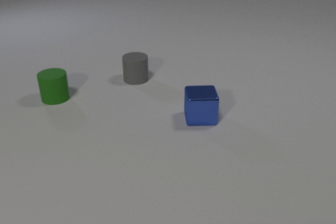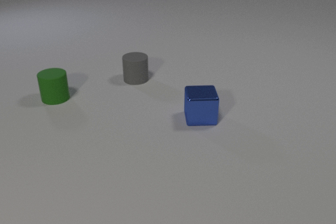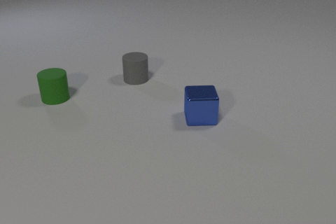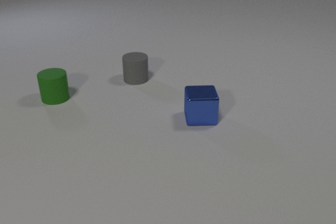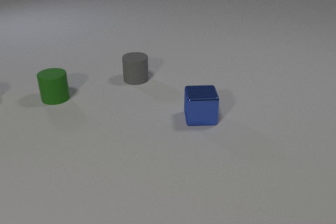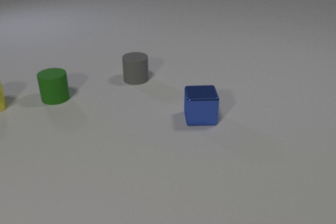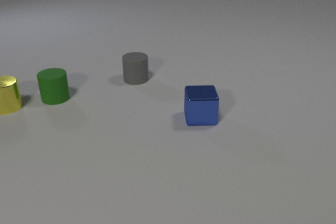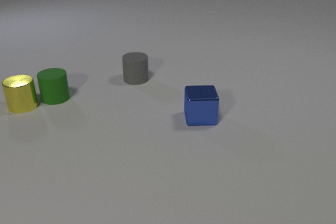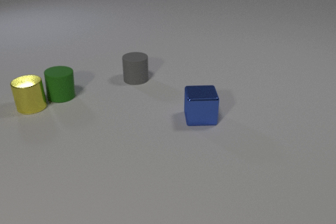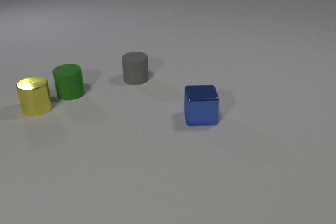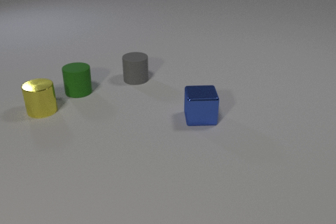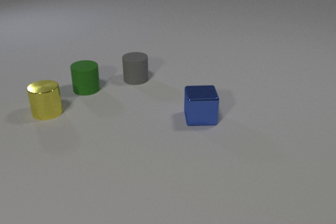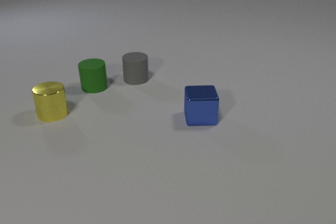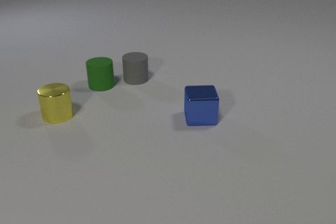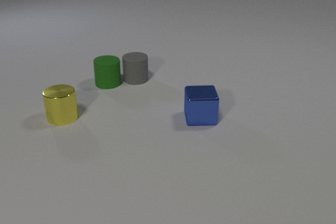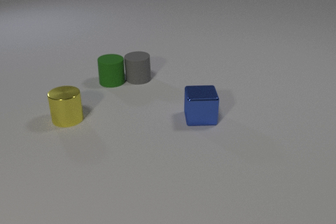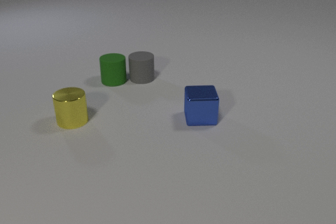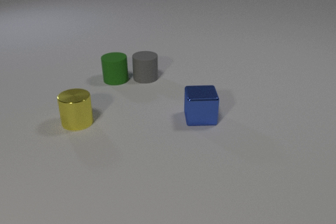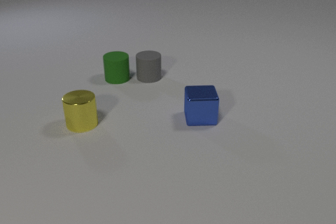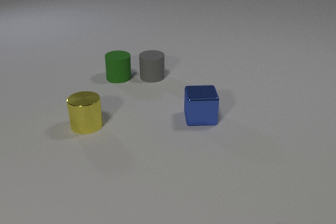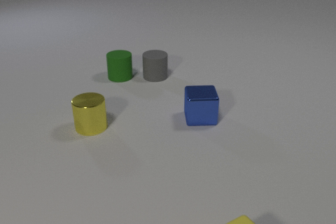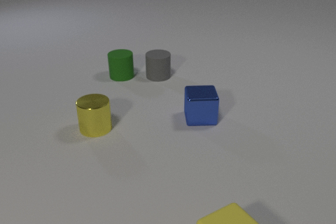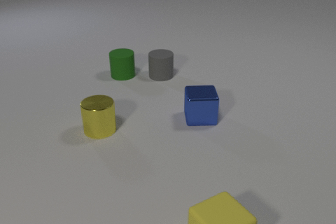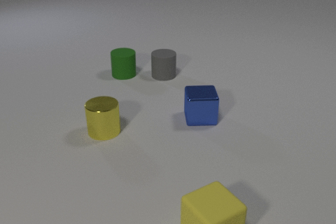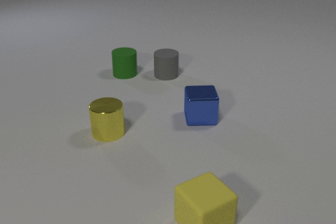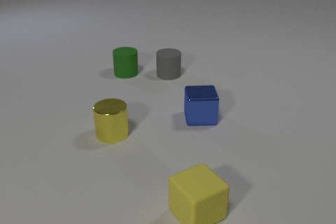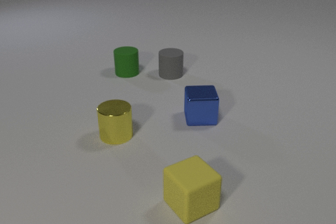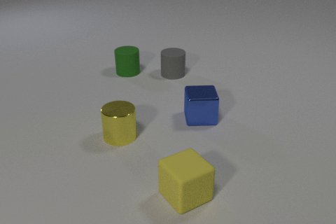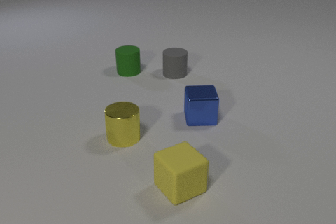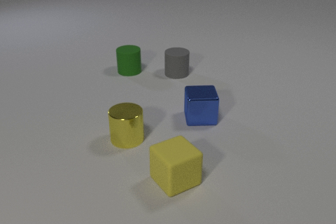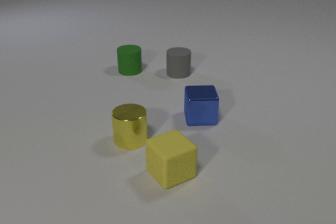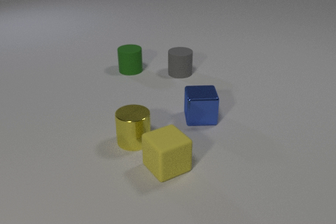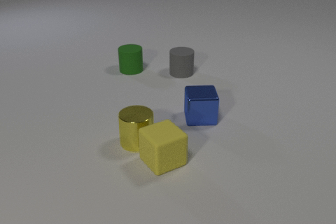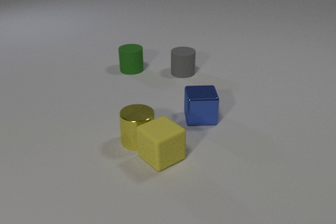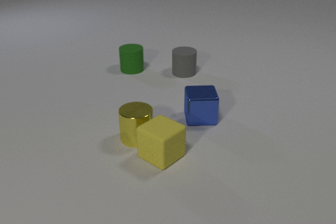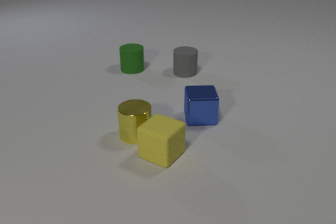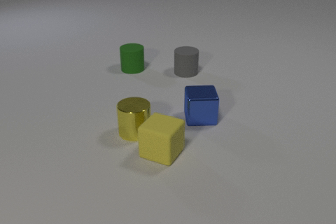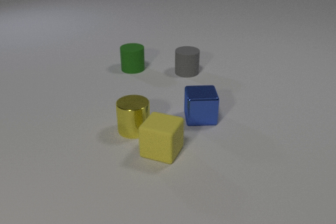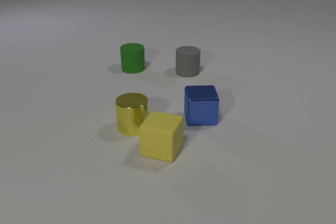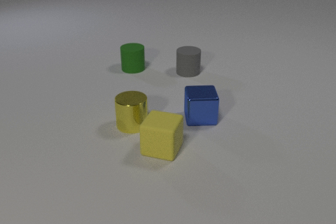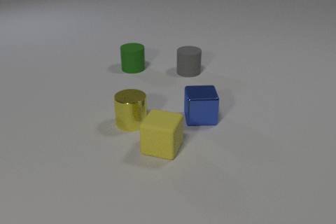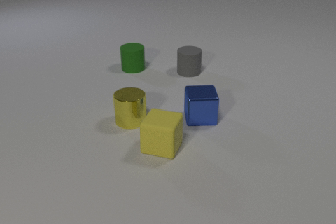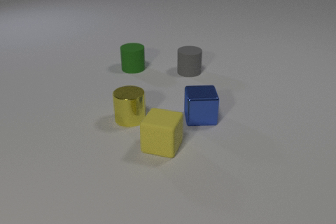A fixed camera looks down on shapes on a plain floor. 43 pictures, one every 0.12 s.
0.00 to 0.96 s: The yellow metal cylinder comes in at the left edge, slides to the right. The green rubber cylinder slides to the right. The yellow metal cylinder and the green rubber cylinder collide.
0.96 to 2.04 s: The yellow metal cylinder slides toward the camera and to the right. The green rubber cylinder slides to the right and away from the camera. The gray rubber cylinder slides to the right. The green rubber cylinder and the gray rubber cylinder collide.
2.04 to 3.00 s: The yellow metal cylinder slides to the right and toward the camera. The green rubber cylinder slides away from the camera and to the right. The yellow rubber cube comes in at the bottom edge, slides away from the camera and to the left. The gray rubber cylinder slides to the right.
3.00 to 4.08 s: The yellow metal cylinder slides to the right and toward the camera. The green rubber cylinder slides away from the camera and to the right. The yellow rubber cube slides away from the camera and to the left. The gray rubber cylinder slides to the right. The yellow metal cylinder and the yellow rubber cube collide.
4.08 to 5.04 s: The yellow metal cylinder slides away from the camera. The yellow rubber cube slides away from the camera, spins counterclockwise seen from above by about 30 degrees, its near face sliding to the right. The gray rubber cylinder slides to the right.
How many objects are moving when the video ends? 3.
What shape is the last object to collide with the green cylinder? cylinder.
What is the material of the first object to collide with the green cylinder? metal.
